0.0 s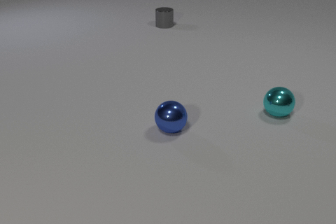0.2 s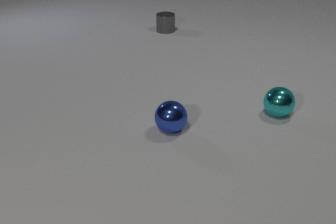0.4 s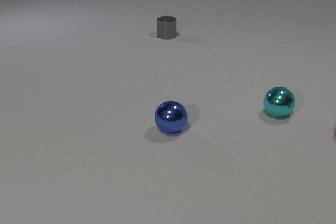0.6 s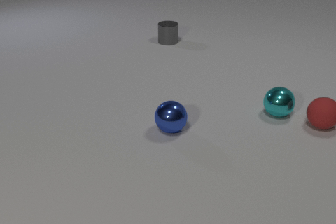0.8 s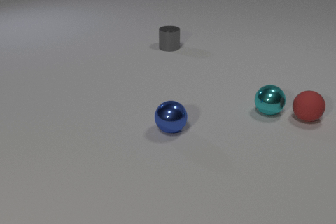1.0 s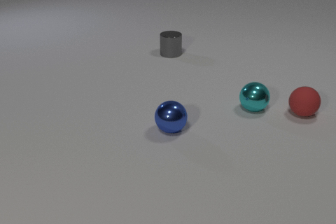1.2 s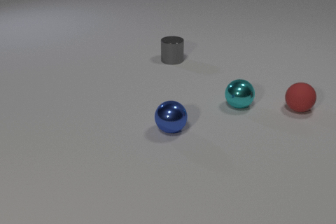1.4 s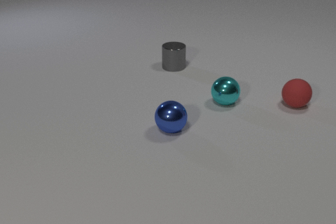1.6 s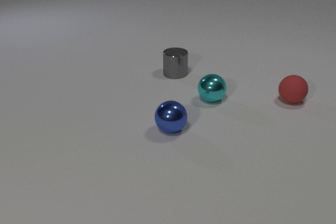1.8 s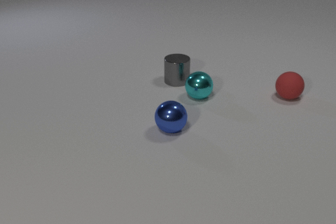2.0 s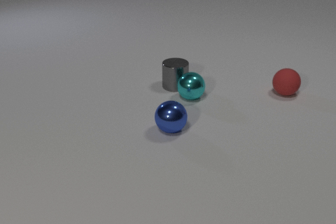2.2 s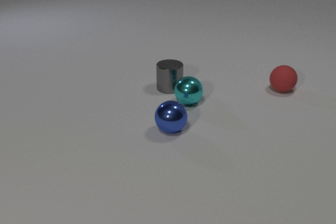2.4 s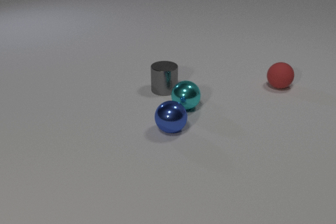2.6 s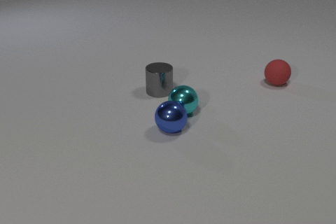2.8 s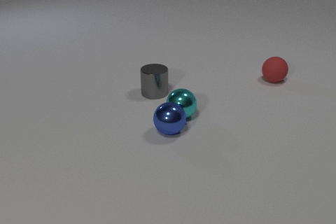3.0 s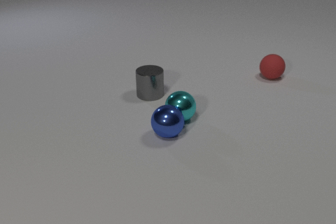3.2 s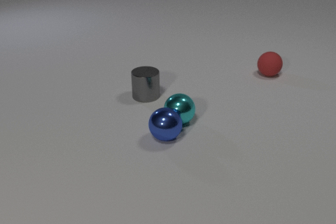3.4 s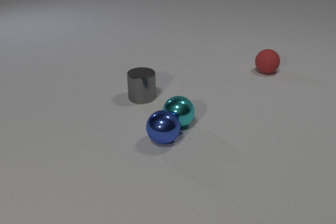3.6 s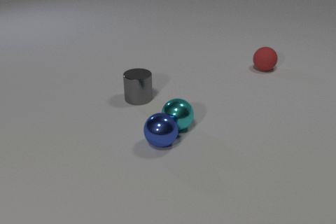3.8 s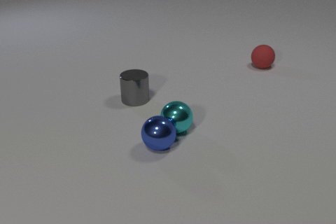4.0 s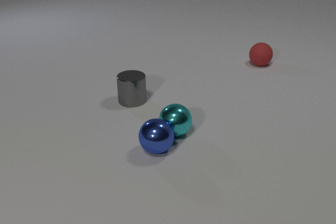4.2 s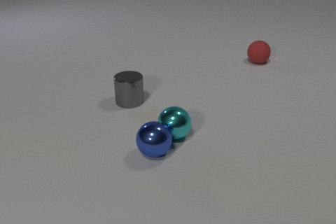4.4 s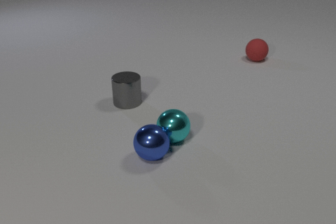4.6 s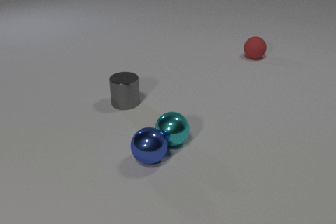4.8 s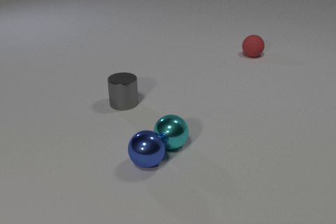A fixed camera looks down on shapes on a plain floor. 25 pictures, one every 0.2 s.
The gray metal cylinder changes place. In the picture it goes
toward the camera.
The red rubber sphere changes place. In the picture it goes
away from the camera.
0.0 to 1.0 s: The red rubber sphere comes in at the right edge, rolls to the left and away from the camera. The cyan metal sphere rolls to the left. The gray metal cylinder slides toward the camera. The red rubber sphere and the cyan metal sphere collide.
1.0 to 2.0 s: The red rubber sphere rolls away from the camera and to the left. The cyan metal sphere rolls to the left. The gray metal cylinder slides toward the camera. The cyan metal sphere and the gray metal cylinder collide.
2.0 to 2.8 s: The red rubber sphere rolls away from the camera and to the left. The cyan metal sphere rolls toward the camera. The gray metal cylinder slides to the left and toward the camera. The cyan metal sphere and the blue metal sphere collide.
2.8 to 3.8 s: The red rubber sphere rolls away from the camera. The cyan metal sphere rolls toward the camera. The gray metal cylinder slides to the left and toward the camera. The blue metal sphere rolls toward the camera.
3.8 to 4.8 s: The red rubber sphere rolls away from the camera. The cyan metal sphere rolls toward the camera. The gray metal cylinder slides to the left and toward the camera. The blue metal sphere rolls toward the camera and to the left.
How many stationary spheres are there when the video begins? 2.
Are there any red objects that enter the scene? yes.
Are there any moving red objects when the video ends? yes.
